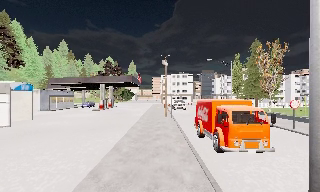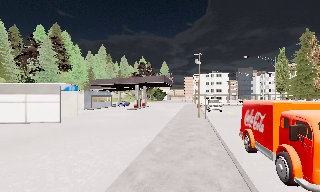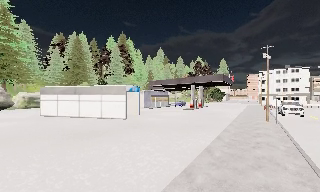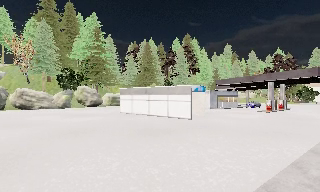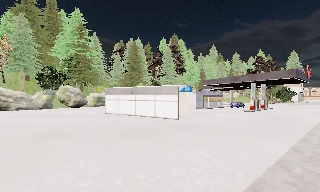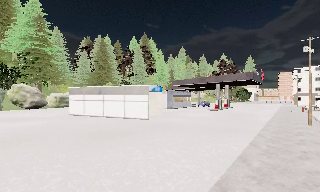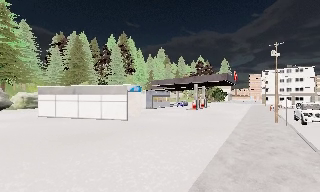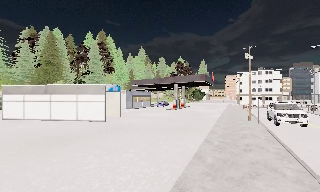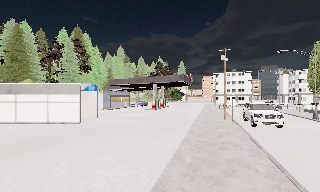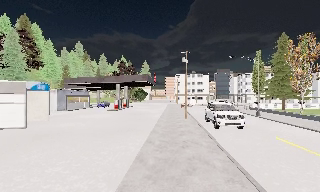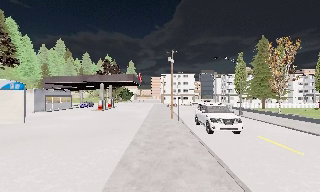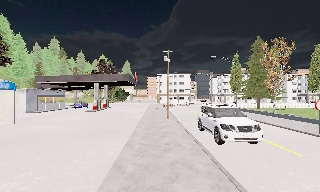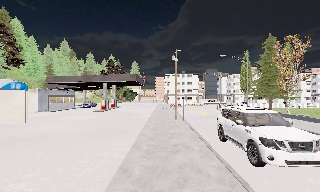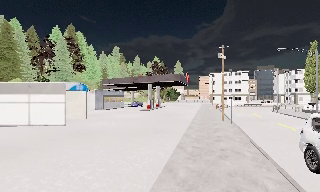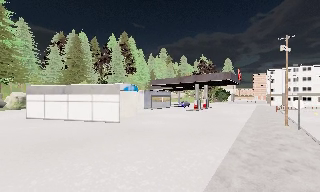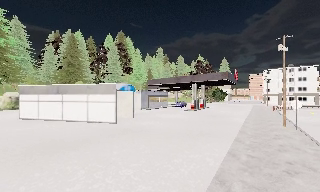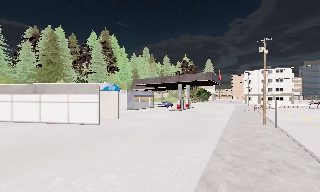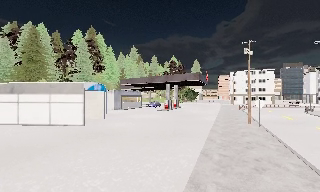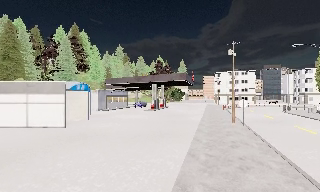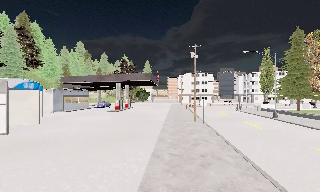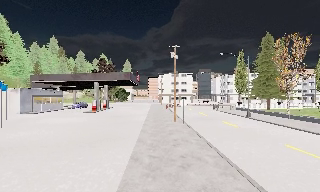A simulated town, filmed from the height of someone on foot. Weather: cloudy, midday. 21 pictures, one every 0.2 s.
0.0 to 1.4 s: The camera swings to its left by about 25 degrees, and the scene slides to the right. It travels forward, about 1.5 m, so what stands in front looms larger.
1.4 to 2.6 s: The camera travels forward, about 1.5 m, so what stands in front looms larger.
2.6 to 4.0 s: The camera pans to its right, which is clockwise from overhead, by about 20 degrees. It travels forward, about 1.5 m, so what stands in front looms larger.
The film runs forward here.
